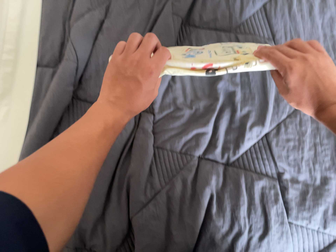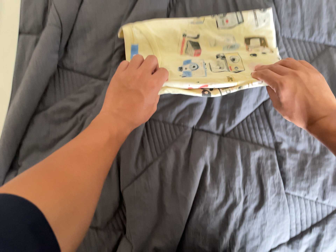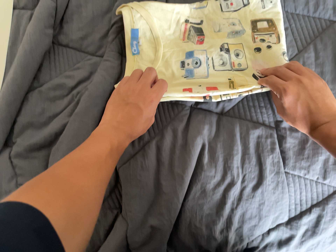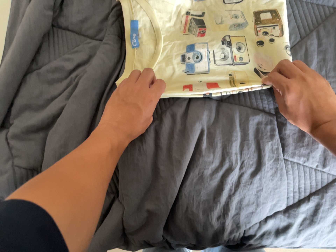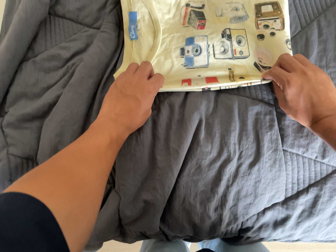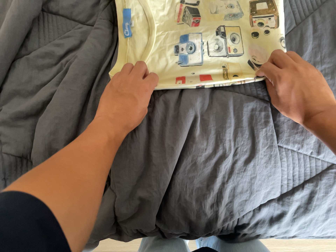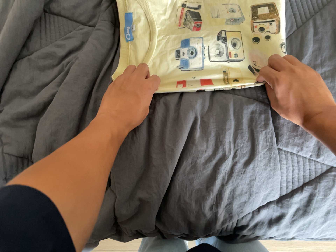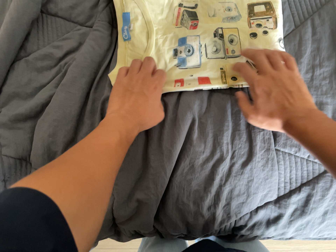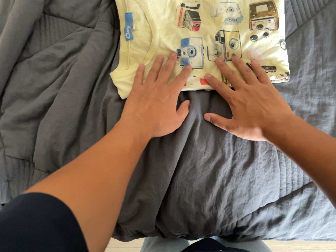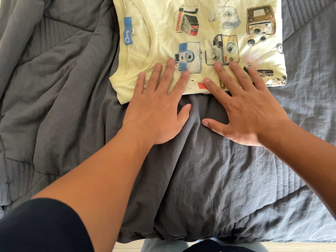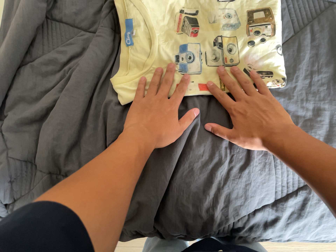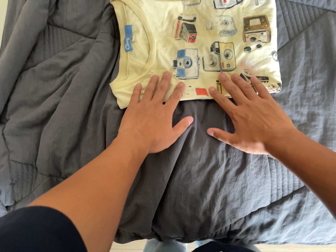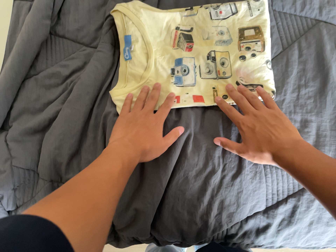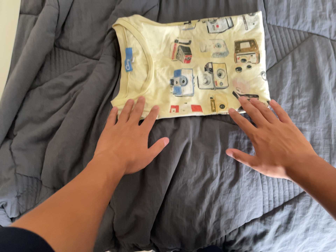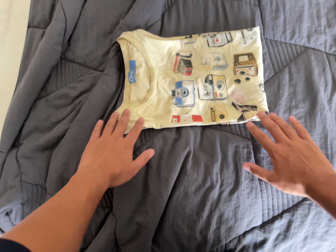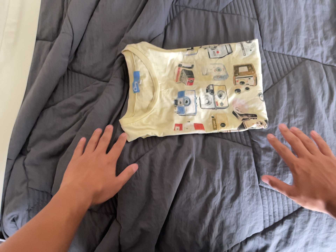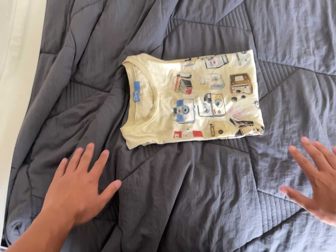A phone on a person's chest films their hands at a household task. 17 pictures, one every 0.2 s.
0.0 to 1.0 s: The camera travels toward the bottom of its view and forward, about 12 cm, so close, fixed things drift upward.
1.0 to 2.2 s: The camera shifts only a little, or ends up much as it began.
2.2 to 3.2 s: The camera travels backward, about 9 cm, so what stands in front gets smaller. Its aim tips toward the top of its view by about 10 degrees, and the scene shifts downward.
The film runs forward here.
